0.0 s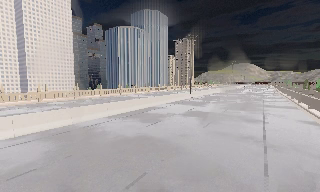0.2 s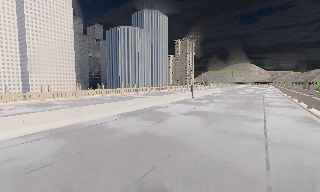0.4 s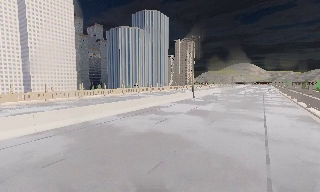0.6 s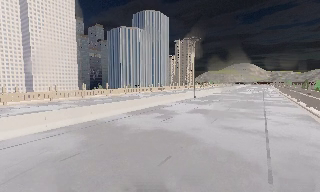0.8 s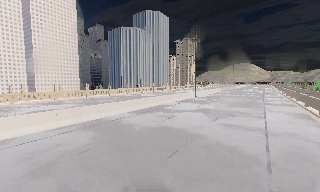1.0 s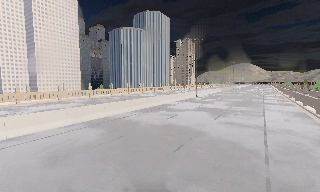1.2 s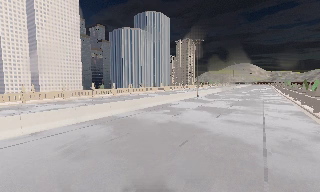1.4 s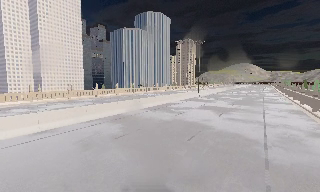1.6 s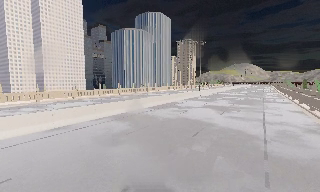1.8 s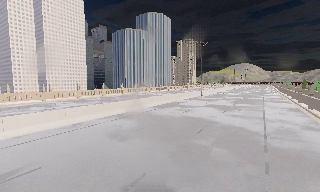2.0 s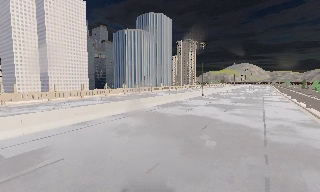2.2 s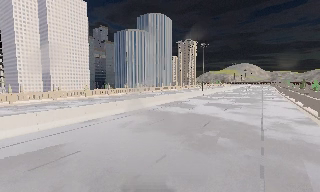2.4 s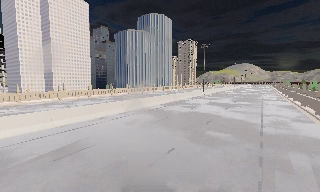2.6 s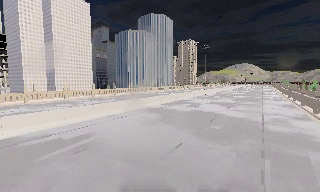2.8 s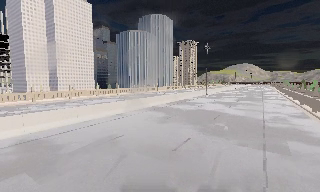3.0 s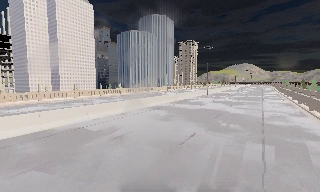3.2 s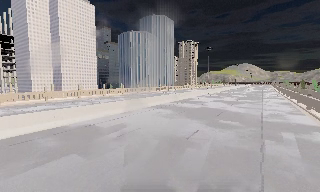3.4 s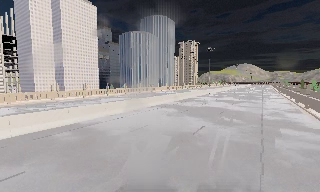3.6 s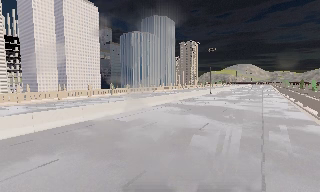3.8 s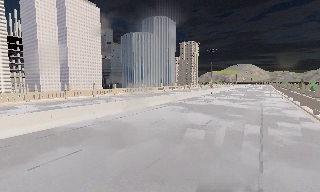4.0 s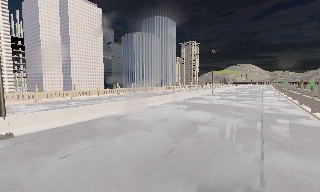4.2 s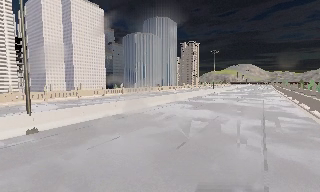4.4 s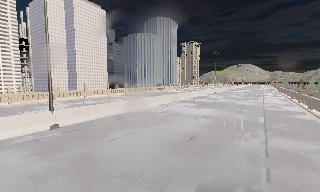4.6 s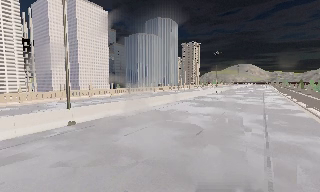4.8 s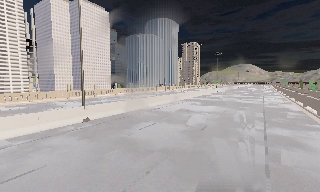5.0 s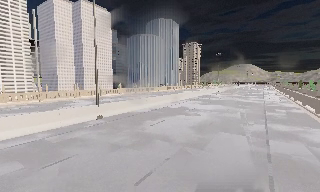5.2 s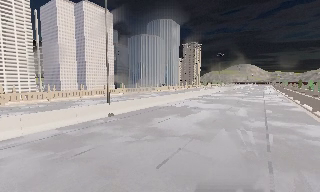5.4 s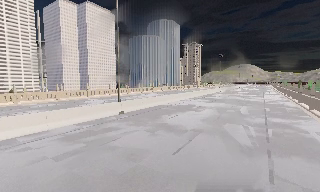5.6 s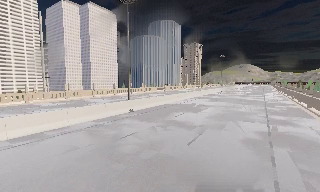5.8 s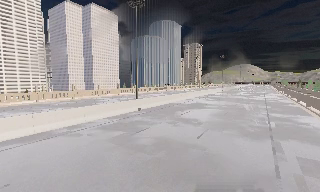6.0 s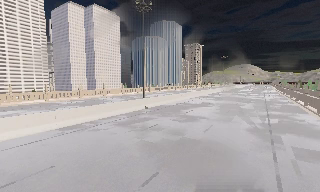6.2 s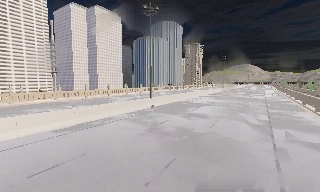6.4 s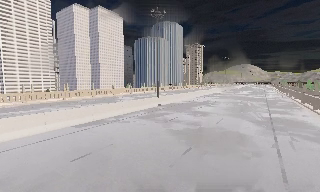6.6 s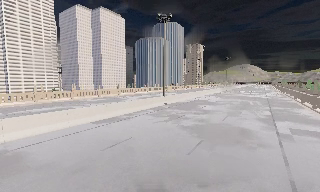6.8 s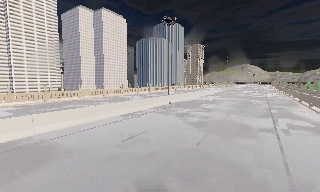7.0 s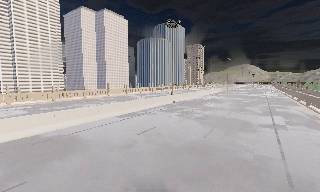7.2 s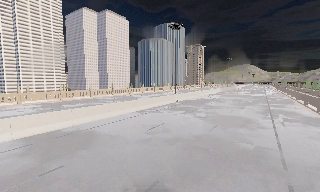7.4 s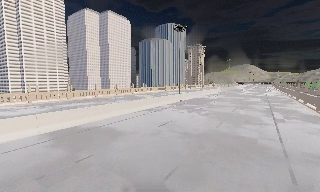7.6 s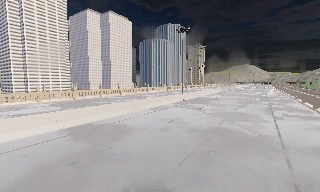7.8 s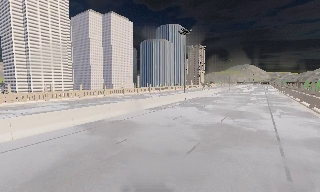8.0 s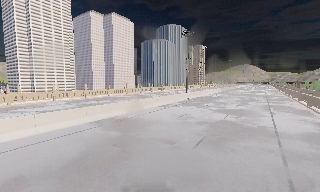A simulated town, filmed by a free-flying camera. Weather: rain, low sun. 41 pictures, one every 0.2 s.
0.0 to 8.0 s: The camera travels backward and to its left, about 40 m, so what stands in front gets smaller. It gains speed.
The film runs backward here.
